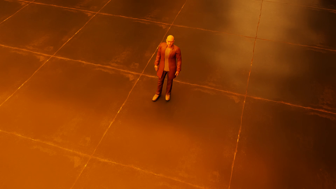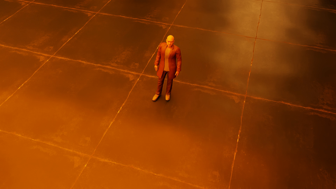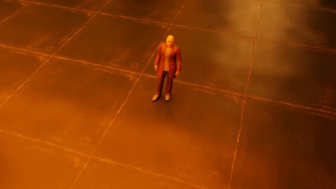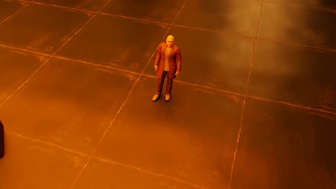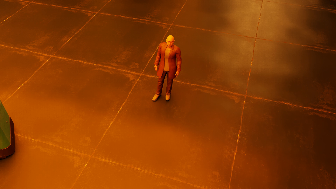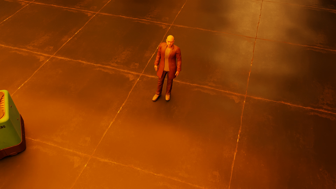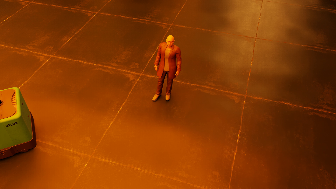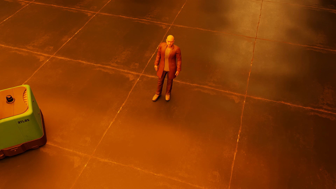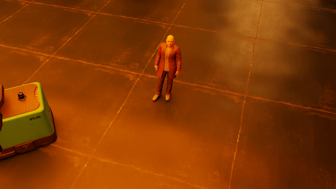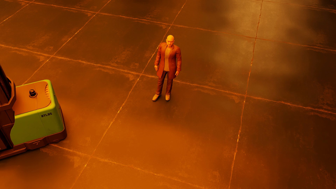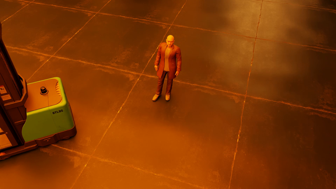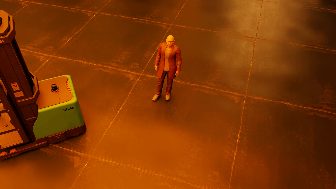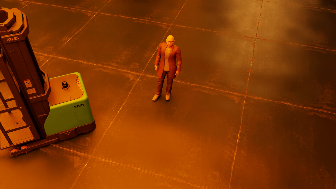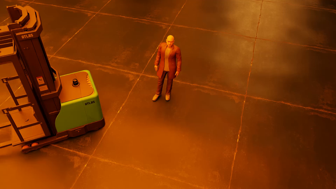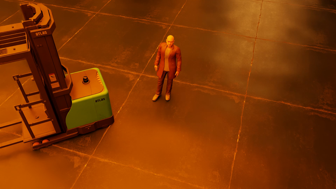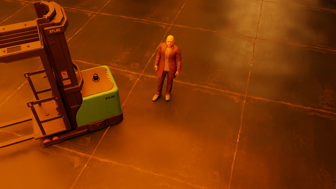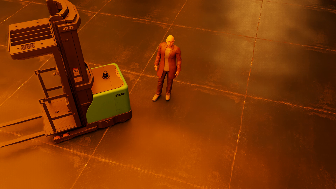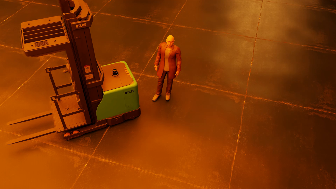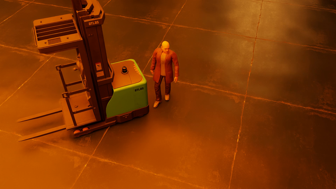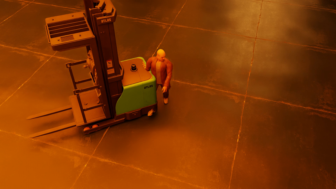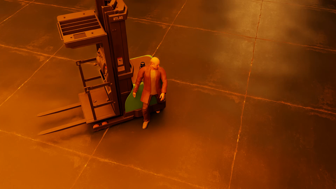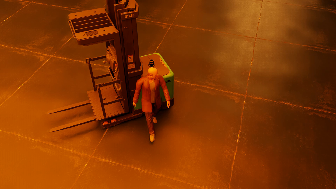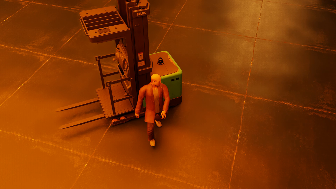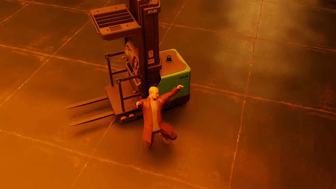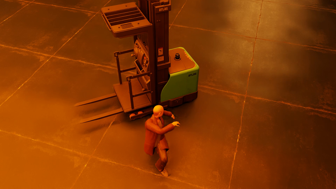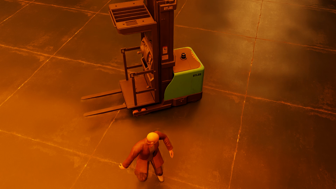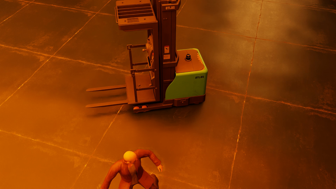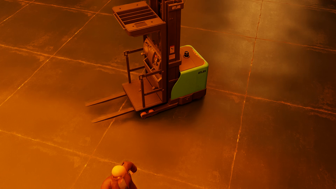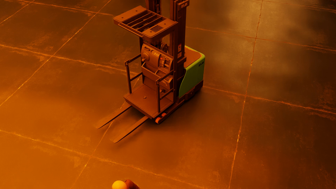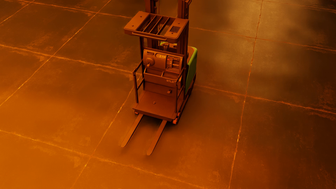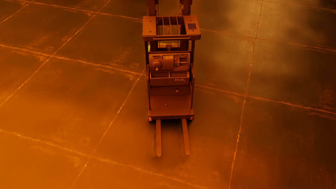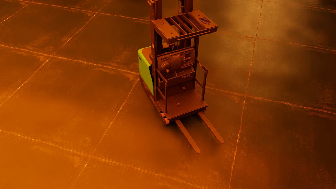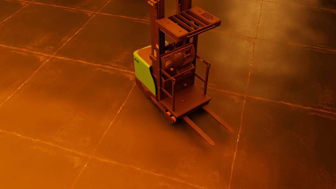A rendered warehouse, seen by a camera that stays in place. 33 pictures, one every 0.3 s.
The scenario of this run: Near miss between a forklift and a person.
